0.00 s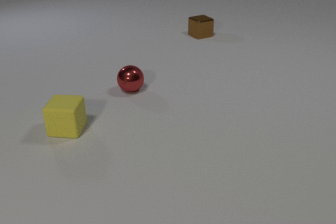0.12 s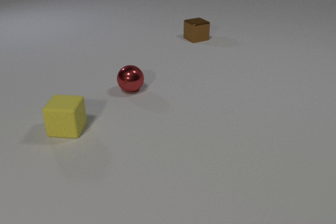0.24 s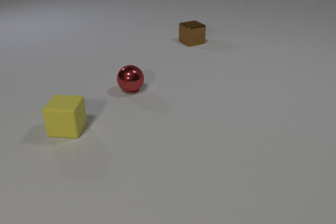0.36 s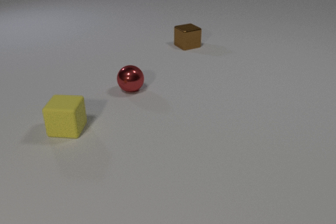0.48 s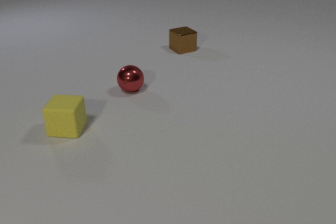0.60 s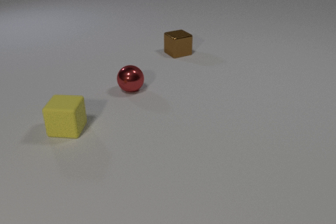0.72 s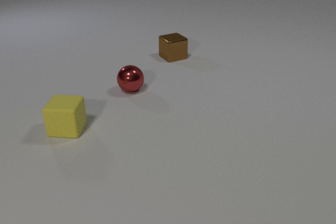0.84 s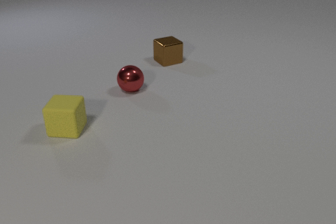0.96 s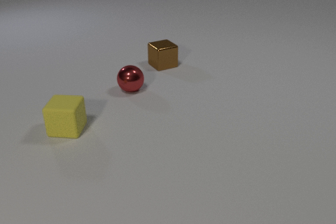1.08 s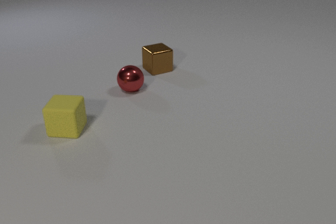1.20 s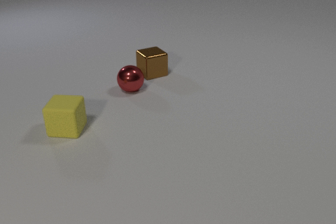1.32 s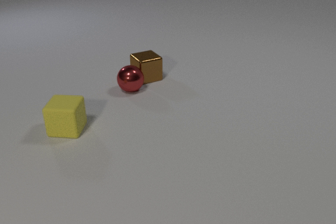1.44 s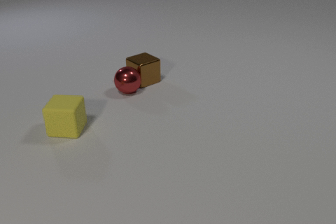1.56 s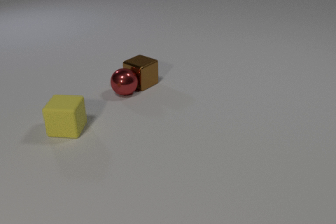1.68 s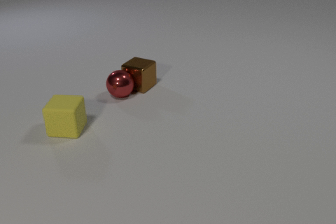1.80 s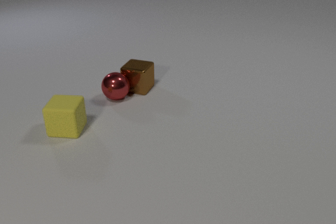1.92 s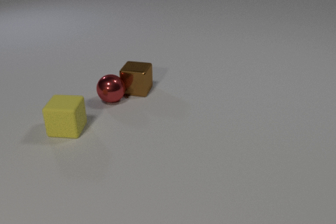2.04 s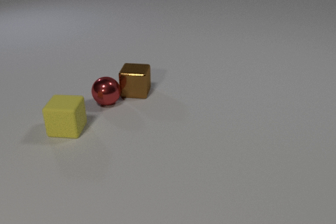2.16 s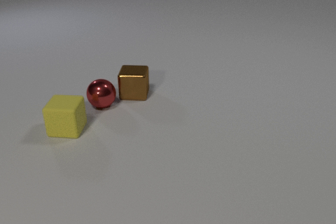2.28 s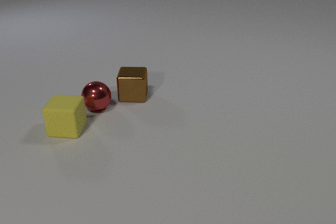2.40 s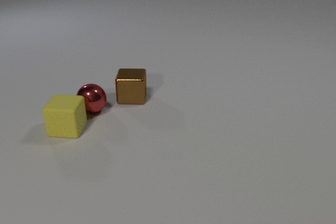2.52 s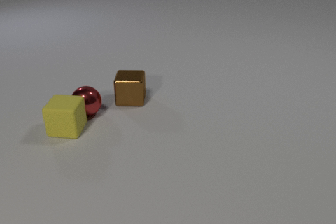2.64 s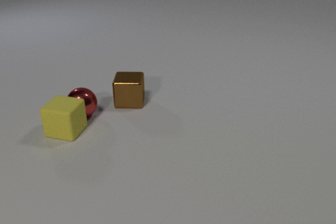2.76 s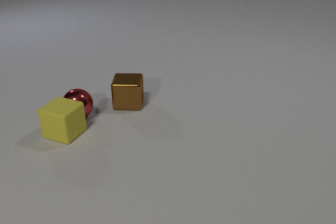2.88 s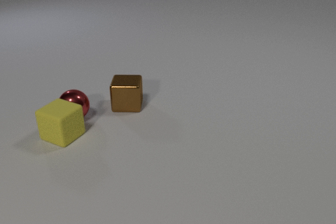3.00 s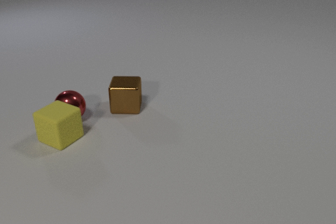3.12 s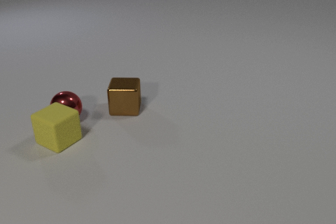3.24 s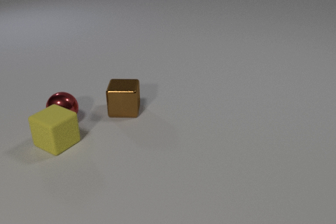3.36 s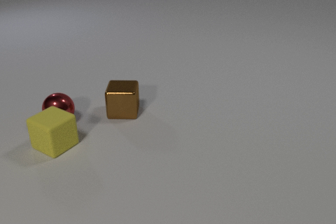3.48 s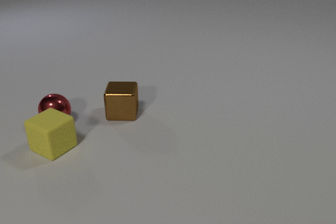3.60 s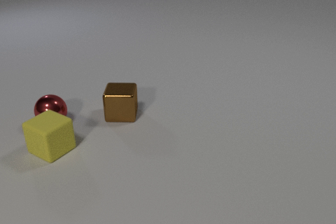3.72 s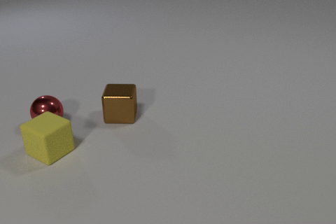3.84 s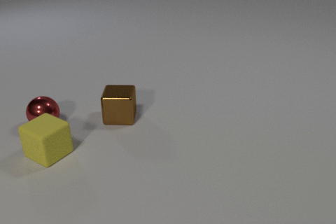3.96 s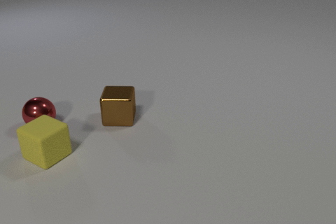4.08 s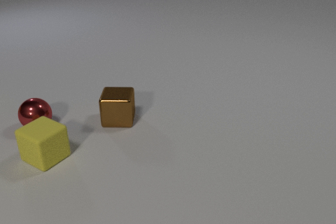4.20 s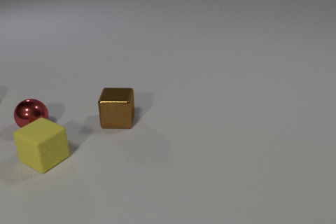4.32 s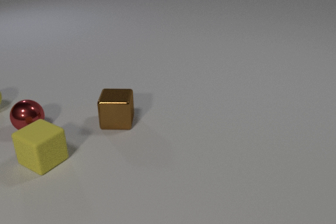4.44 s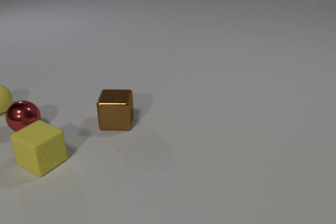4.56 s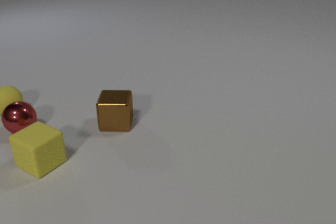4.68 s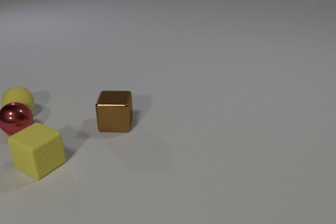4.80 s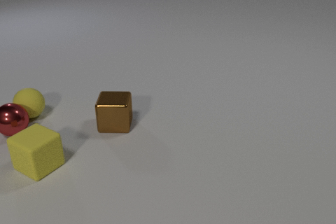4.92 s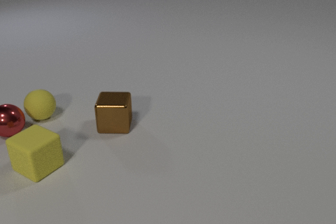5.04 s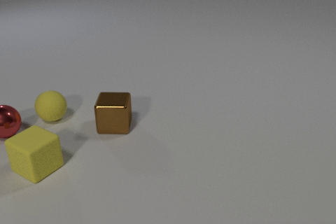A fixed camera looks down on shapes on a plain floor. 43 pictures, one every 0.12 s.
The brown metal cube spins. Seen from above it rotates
counterclockwise.
The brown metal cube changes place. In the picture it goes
toward the camera.
0.00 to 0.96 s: The brown metal cube slides toward the camera and to the left.
0.96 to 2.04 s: The brown metal cube slides toward the camera and to the left, spins counterclockwise seen from above by about 60 degrees, its near face sliding to the right. The red metal sphere rolls toward the camera and to the left. The brown metal cube and the red metal sphere collide.
2.04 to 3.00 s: The brown metal cube slides toward the camera. The red metal sphere rolls to the left and toward the camera. The yellow rubber cube slides toward the camera and to the left, spins so that its near face slides to the left, clockwise seen from above. The red metal sphere and the yellow rubber cube collide.
3.00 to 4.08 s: The brown metal cube slides toward the camera. The red metal sphere rolls to the left. The yellow rubber cube slides toward the camera and to the left.
4.08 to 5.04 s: The brown metal cube slides toward the camera. The red metal sphere rolls to the left. The yellow rubber cube slides toward the camera and to the left. The yellow rubber sphere comes in at the left edge, rolls to the right and toward the camera.
Are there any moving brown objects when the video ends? yes.
What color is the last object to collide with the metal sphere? yellow.
How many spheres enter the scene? 1.
